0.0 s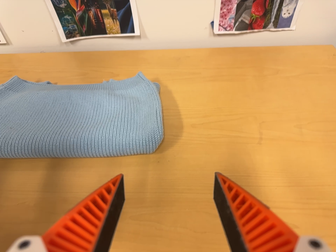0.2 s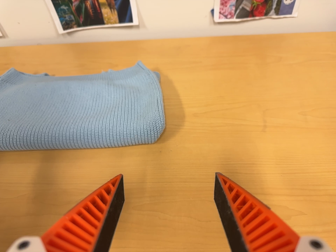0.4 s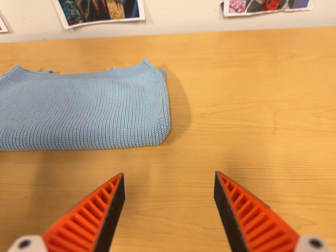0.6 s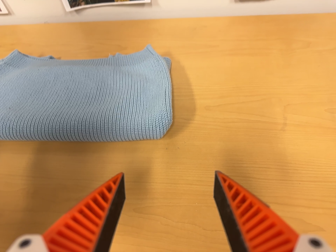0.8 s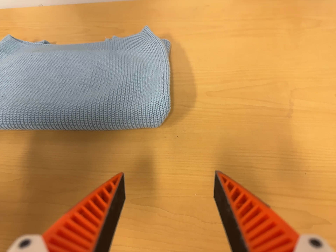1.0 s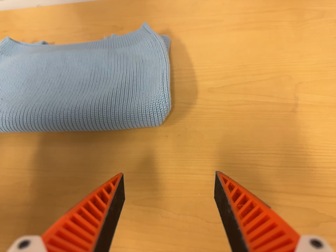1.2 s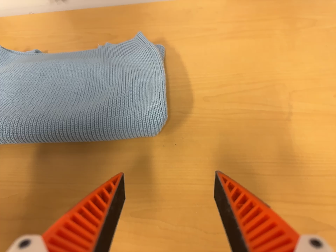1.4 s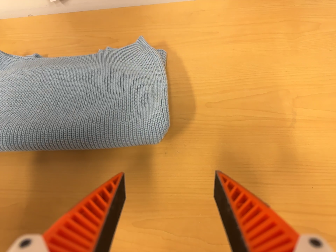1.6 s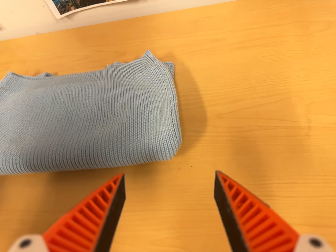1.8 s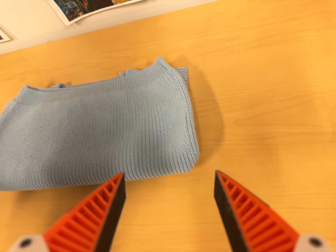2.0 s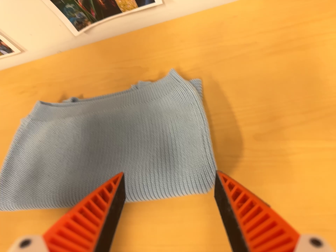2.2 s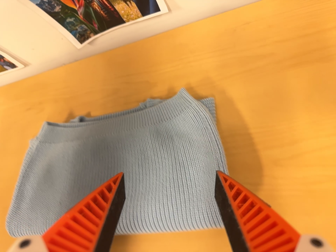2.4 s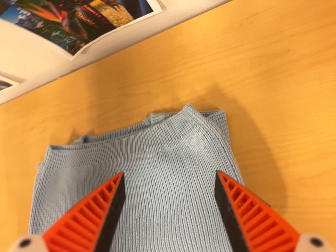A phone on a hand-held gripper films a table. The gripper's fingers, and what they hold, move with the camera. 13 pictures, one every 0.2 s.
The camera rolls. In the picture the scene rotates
counterclockwise.
0.0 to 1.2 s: The camera travels forward, about 8 cm, so what stands in front looms larger. Its aim tips toward the bottom of its view by about 10 degrees, and the scene shifts upward.
1.2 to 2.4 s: The camera swings to its left by about 15 degrees, and the scene slides to the right. It travels toward the top of its view, about 26 cm. Its aim tips toward the bottom of its view by about 15 degrees. It rolls about its line of sight by about 15 degrees, and the scene rotates counterclockwise.
The film runs backward here.
